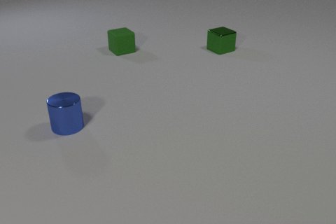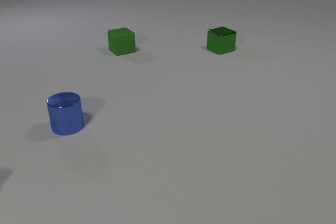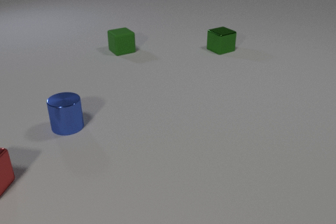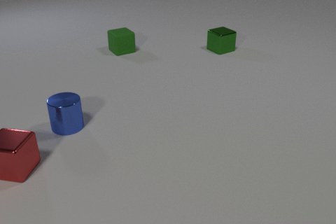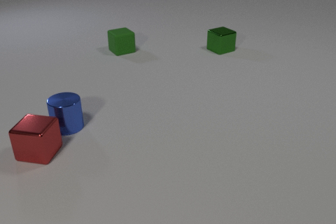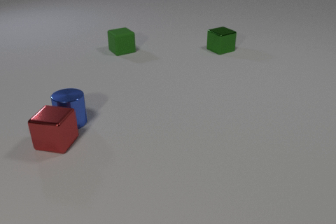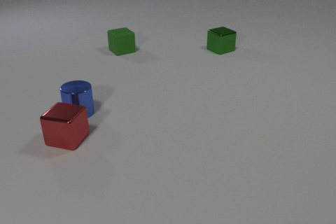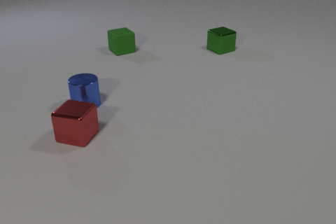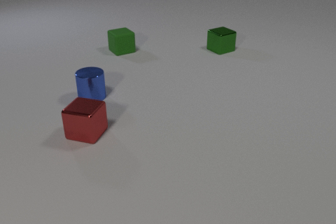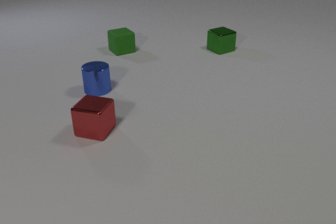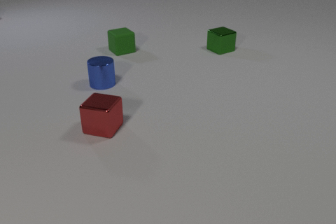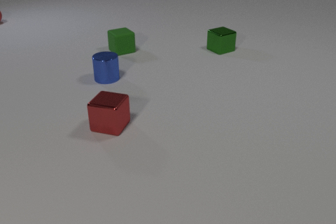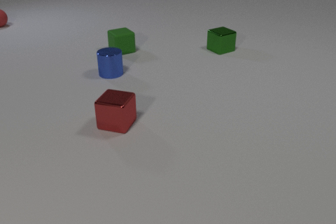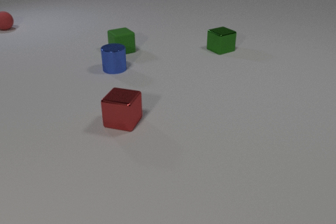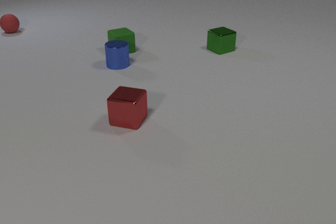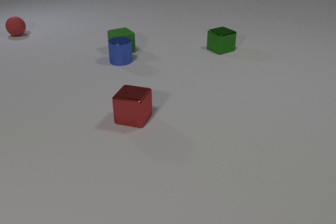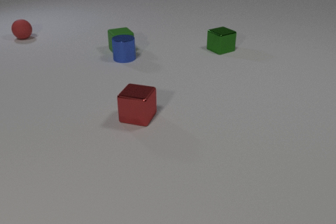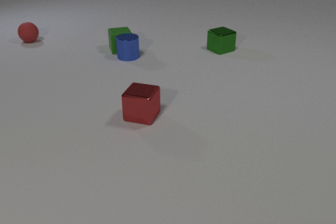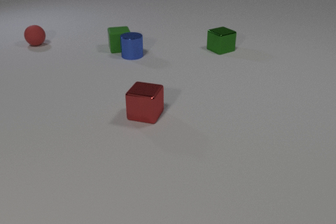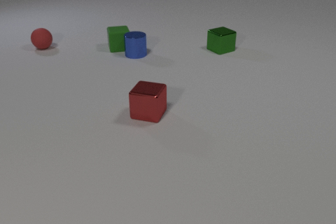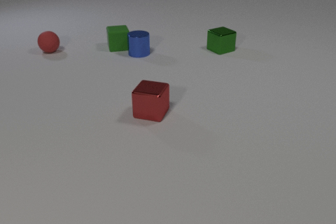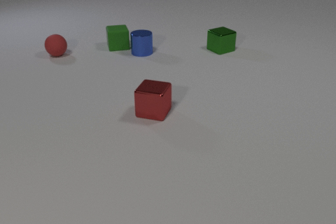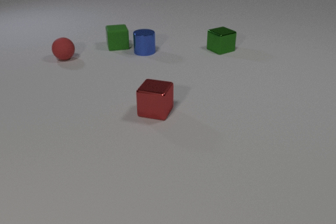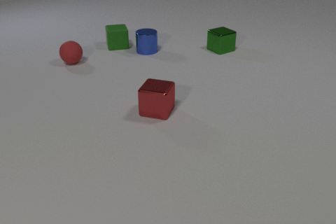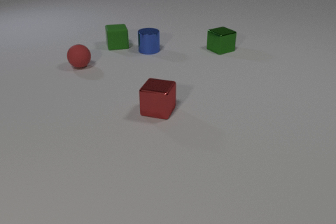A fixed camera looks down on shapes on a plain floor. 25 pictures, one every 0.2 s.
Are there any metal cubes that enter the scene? yes.
How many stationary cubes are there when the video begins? 2.
How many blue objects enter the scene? 0.
0.0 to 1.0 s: The red metal cube comes in at the left edge, slides to the right and away from the camera. The blue metal cylinder slides away from the camera. The red metal cube and the blue metal cylinder collide.
1.0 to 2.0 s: The red metal cube slides to the right. The blue metal cylinder slides away from the camera and to the right.
2.0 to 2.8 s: The red metal cube slides to the right and away from the camera. The blue metal cylinder slides away from the camera. The red rubber sphere comes in at the left edge, rolls toward the camera and to the right.
2.8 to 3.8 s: The red metal cube slides to the right and away from the camera. The blue metal cylinder slides away from the camera and to the right. The red rubber sphere rolls toward the camera and to the right. The green rubber cube slides away from the camera. The blue metal cylinder and the green rubber cube collide.
3.8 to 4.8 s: The red metal cube slides to the right. The blue metal cylinder slides to the right and away from the camera. The red rubber sphere rolls toward the camera and to the right. The green rubber cube slides away from the camera.
